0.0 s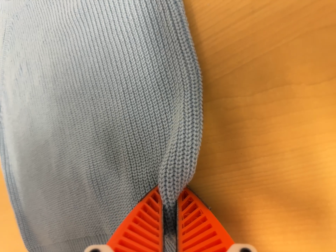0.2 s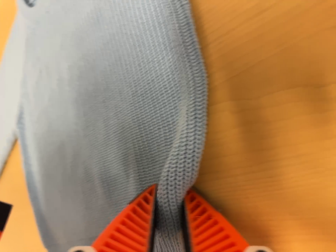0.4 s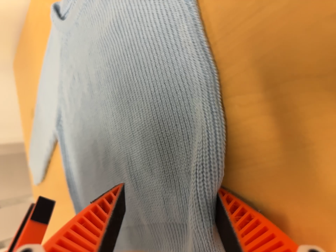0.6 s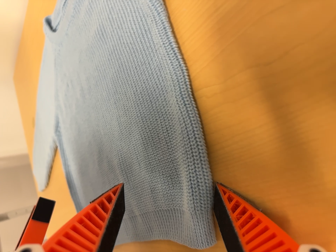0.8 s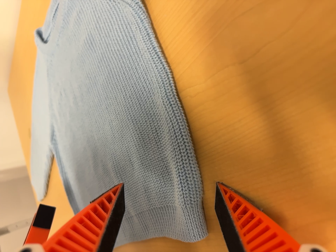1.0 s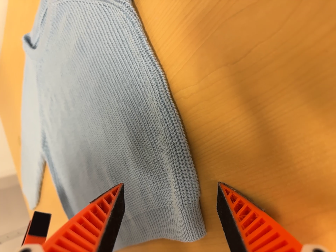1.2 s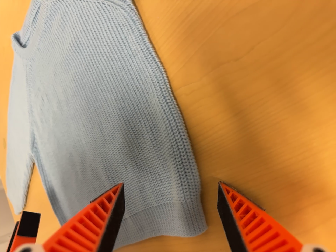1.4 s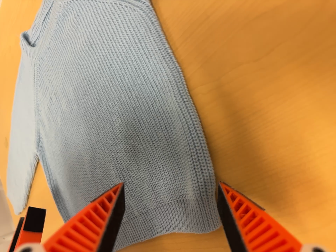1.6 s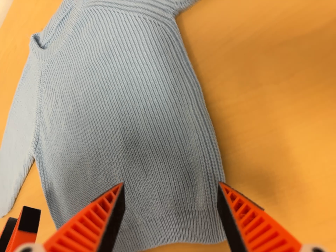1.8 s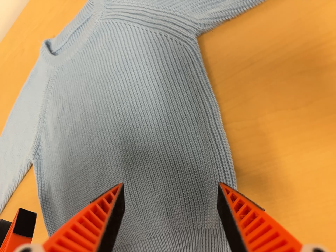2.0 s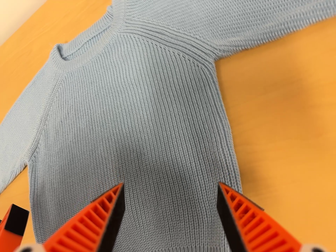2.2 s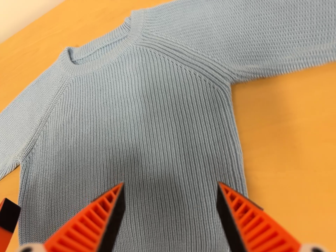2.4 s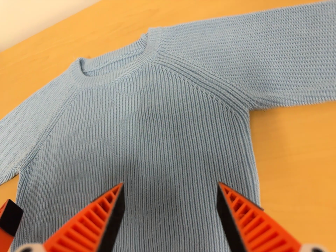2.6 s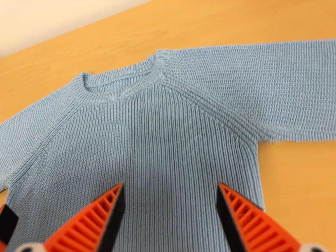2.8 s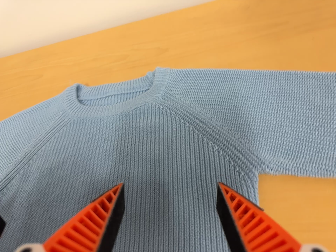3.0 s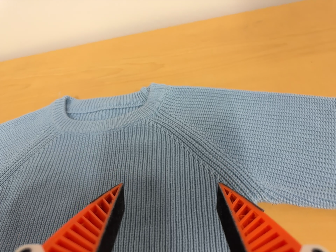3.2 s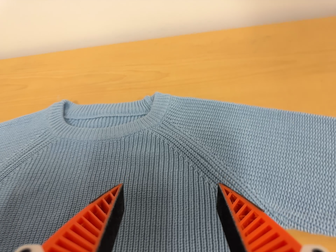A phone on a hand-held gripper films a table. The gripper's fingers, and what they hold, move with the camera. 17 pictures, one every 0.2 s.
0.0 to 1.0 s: The camera pans to its left by about 10 degrees. It travels to its right and backward, about 9 cm. It rolls about its line of sight by about 10 degrees, and the scene rotates counterclockwise.
1.0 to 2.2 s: The camera pans to its right by about 15 degrees. It travels to its left, about 16 cm. Its aim tips toward the top of its view by about 15 degrees, and the scene shifts downward. It rolls about its line of sight by about 20 degrees, and the scene rotates clockwise.
2.2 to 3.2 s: The camera travels to its left, forward and toward the top of its view, about 10 cm. Its aim tips toward the top of its view by about 15 degrees, and the scene shifts downward. It rolls about its line of sight by about 20 degrees, and the scene rotates clockwise.
The film runs backward here.
